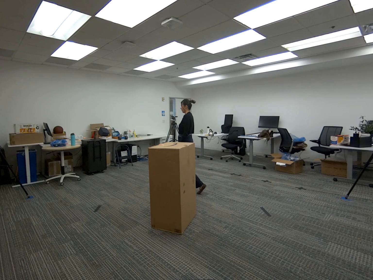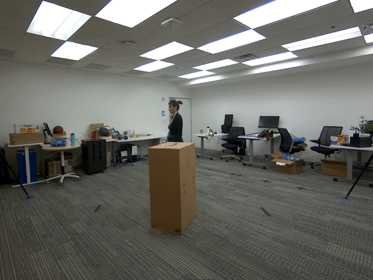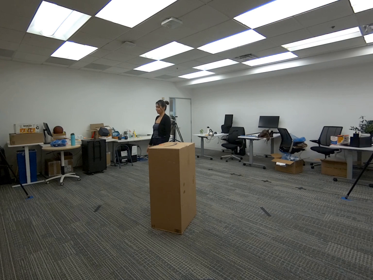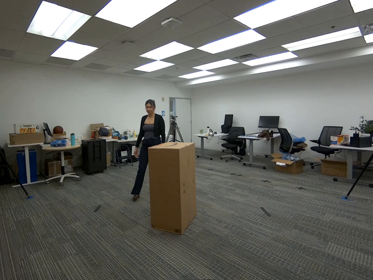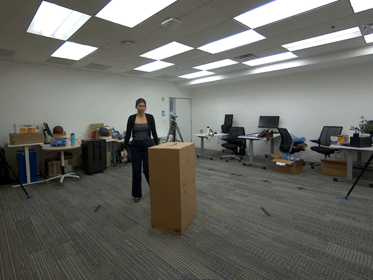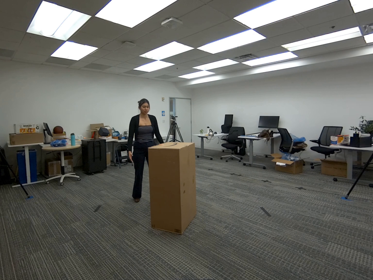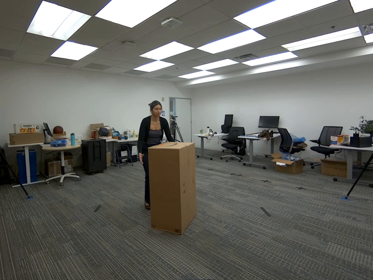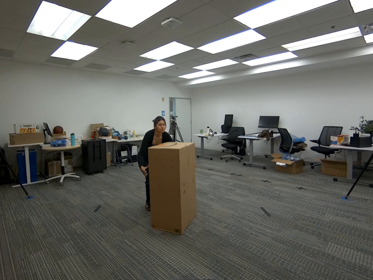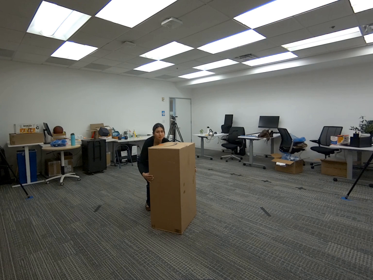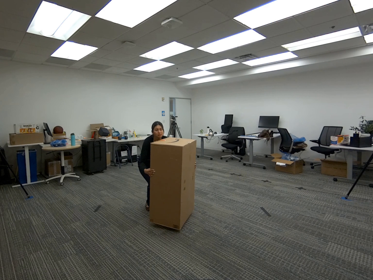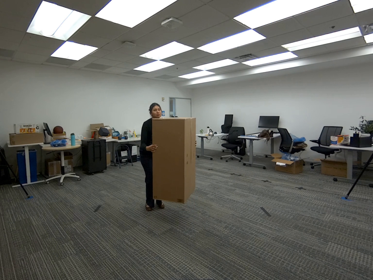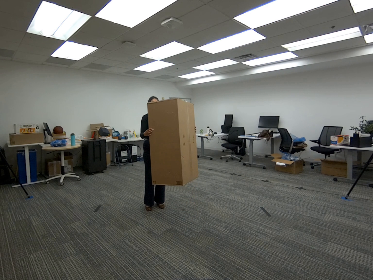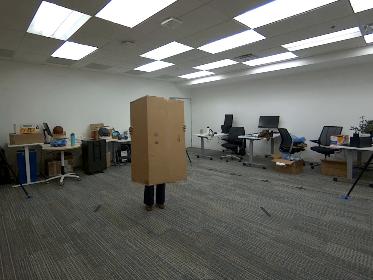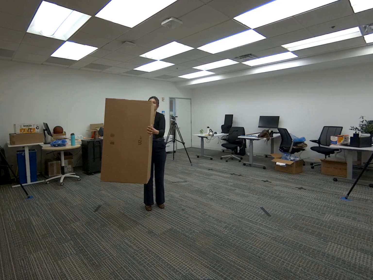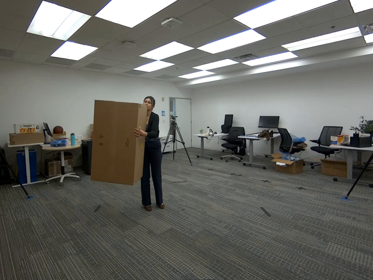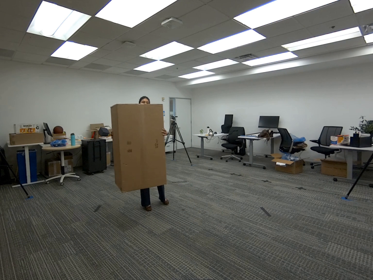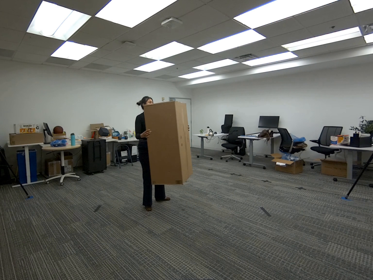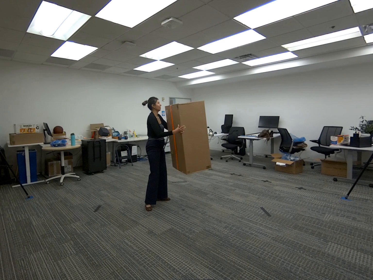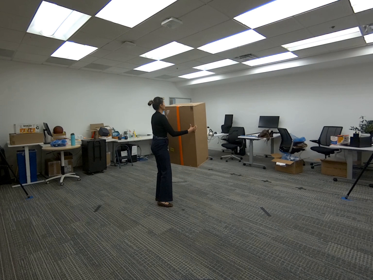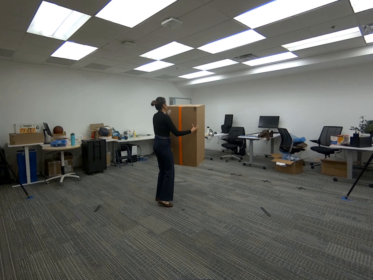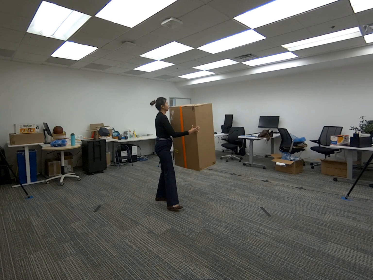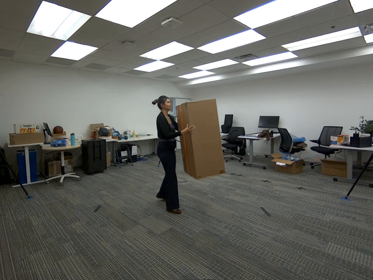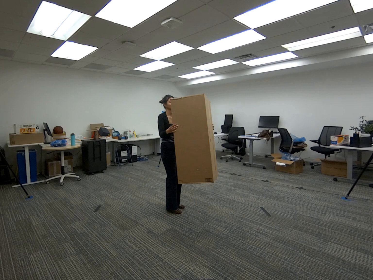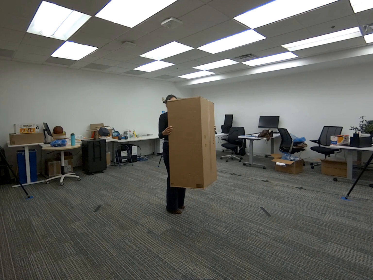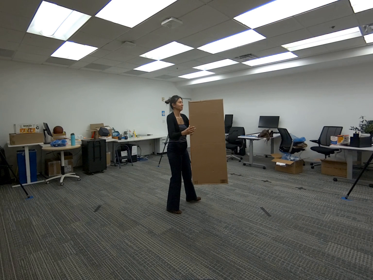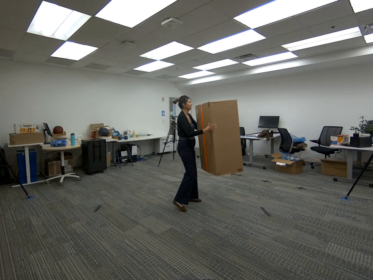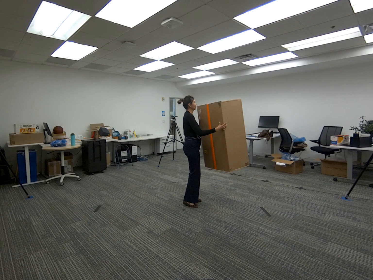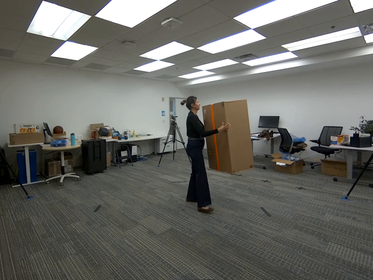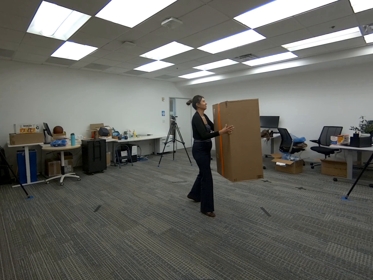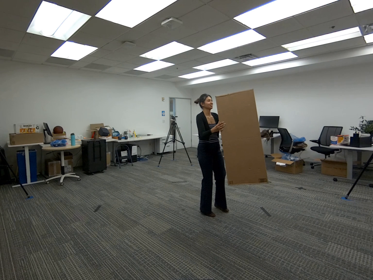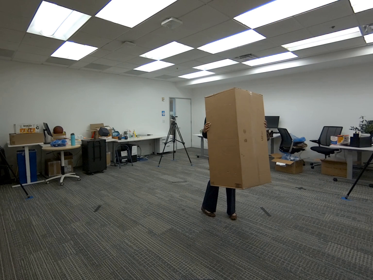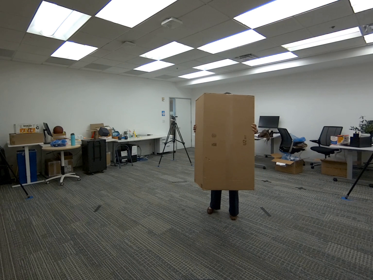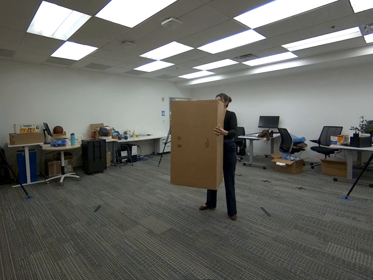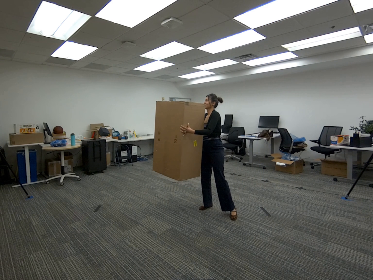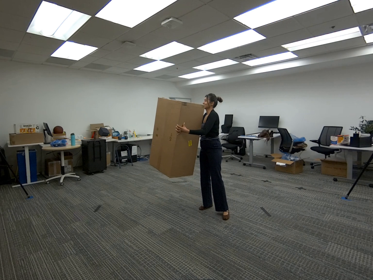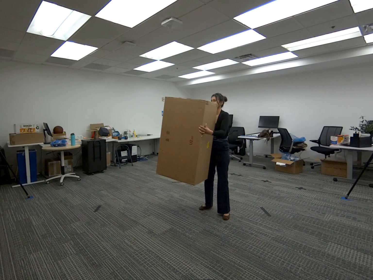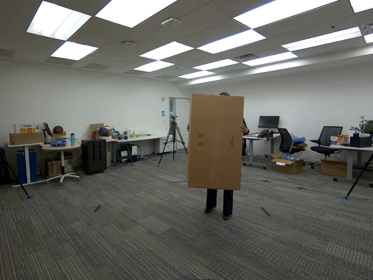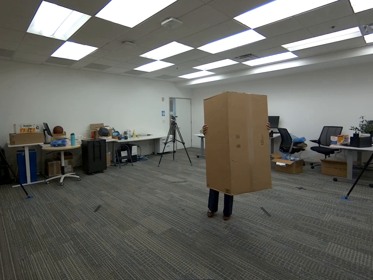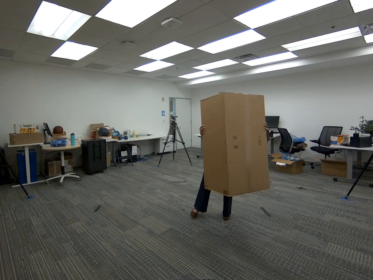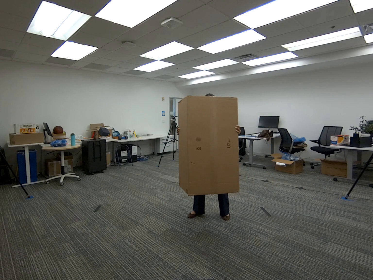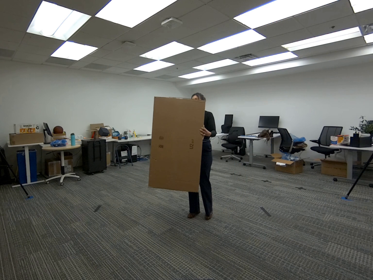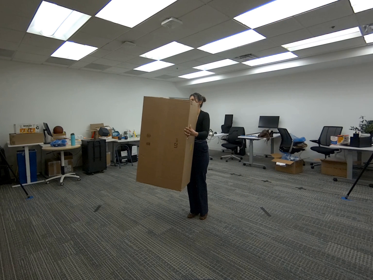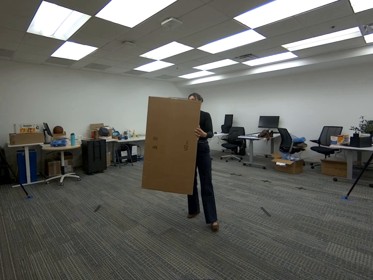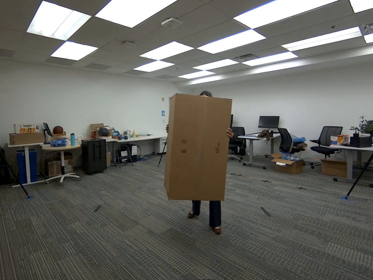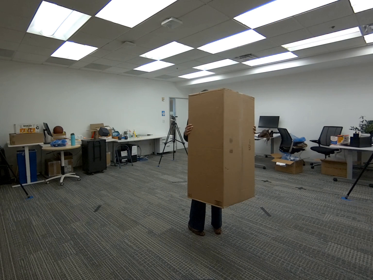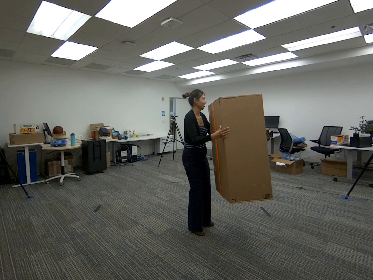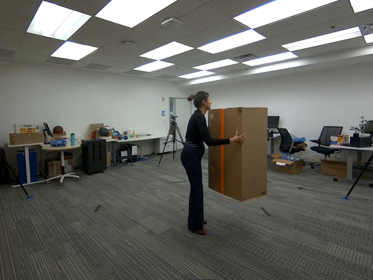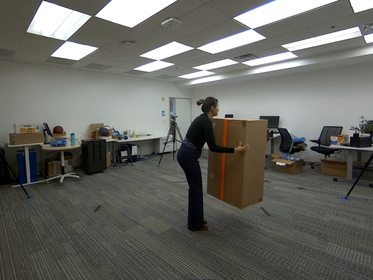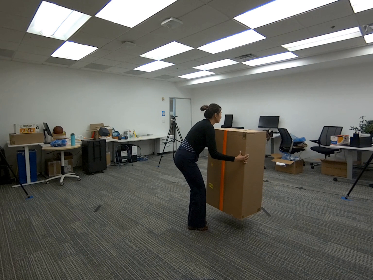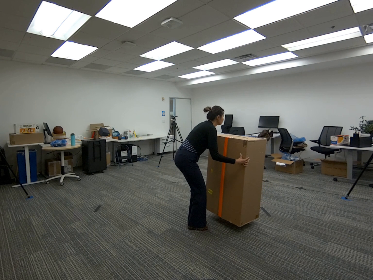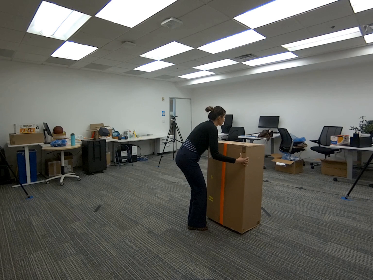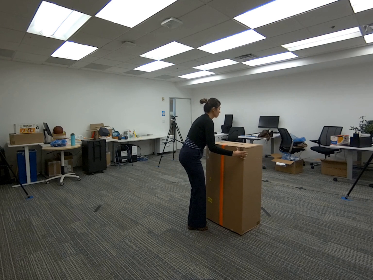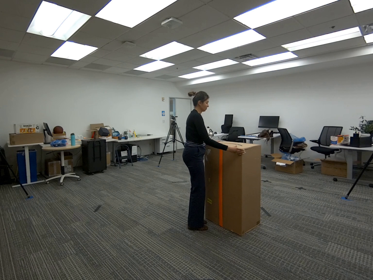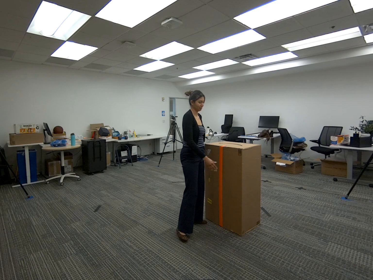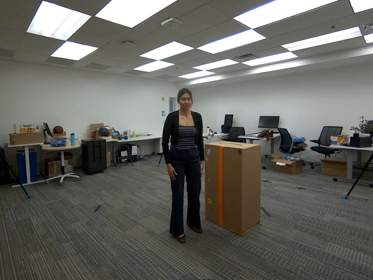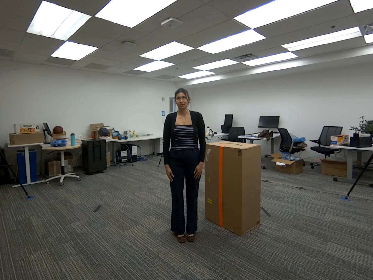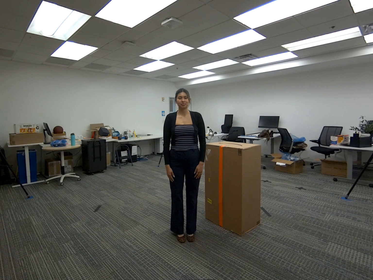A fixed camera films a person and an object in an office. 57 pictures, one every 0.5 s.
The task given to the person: Walk to the giant cardboard box, pick it up with both hands and move it side to side midair, once done place the box back on the ground.
